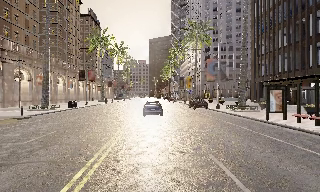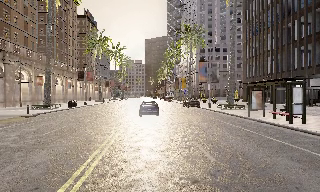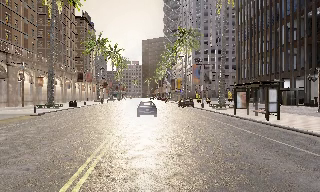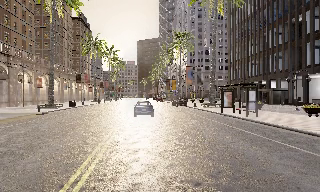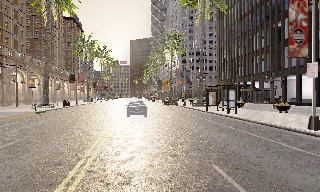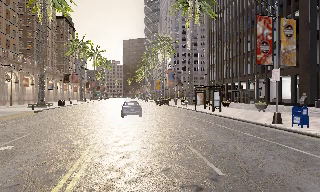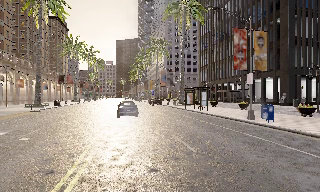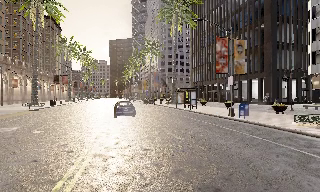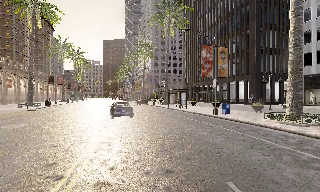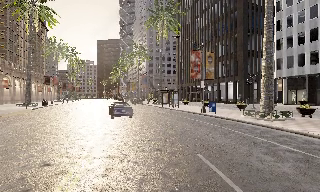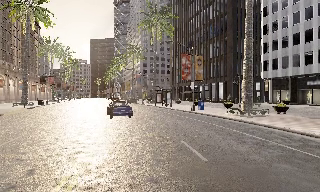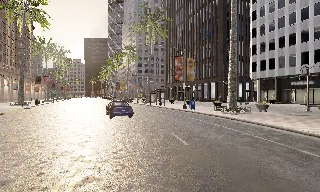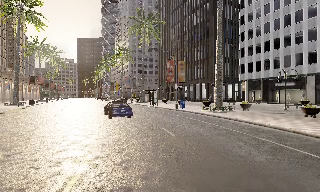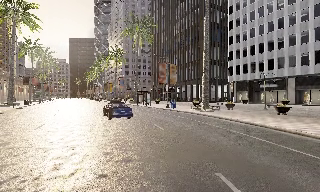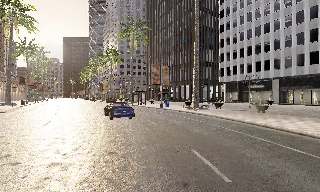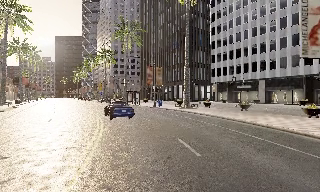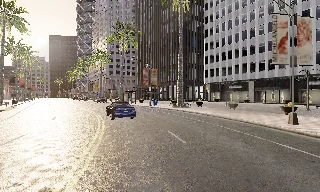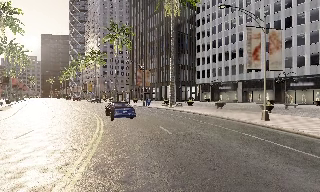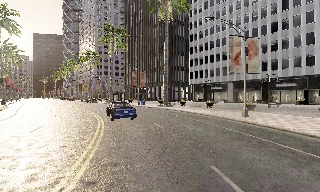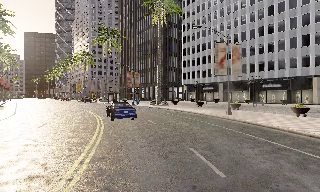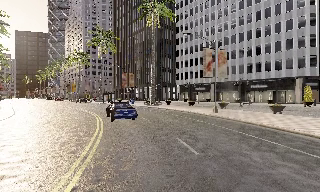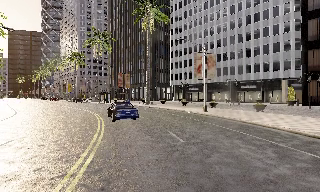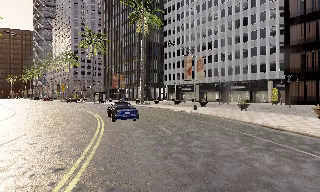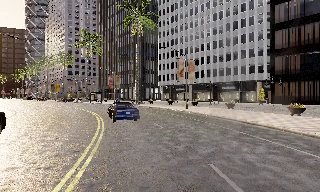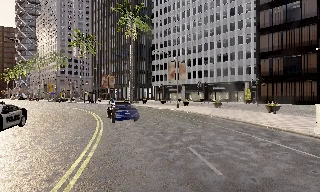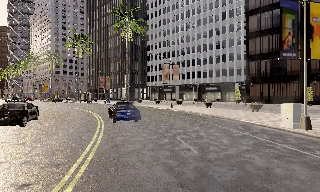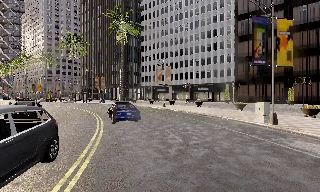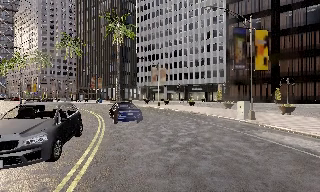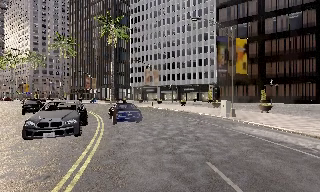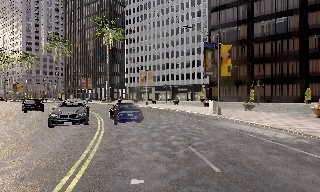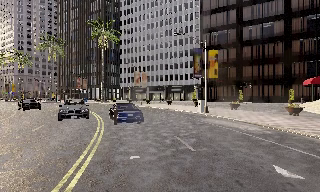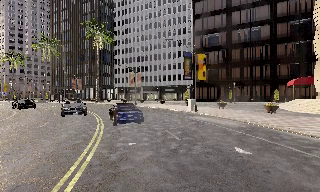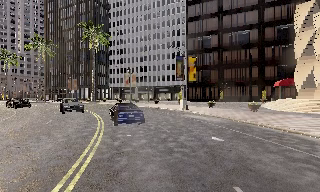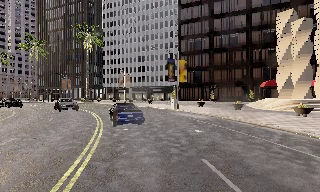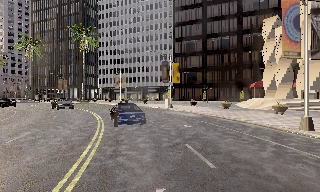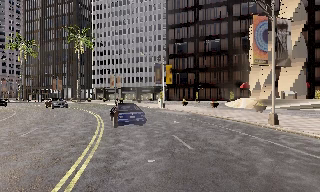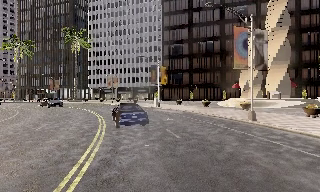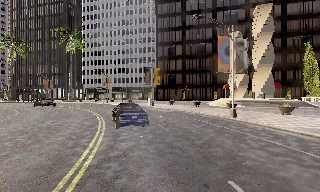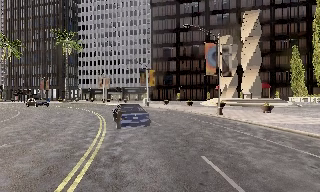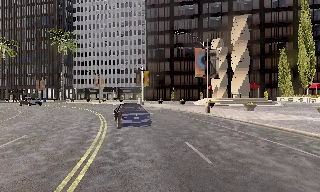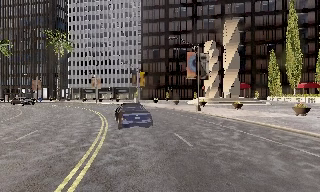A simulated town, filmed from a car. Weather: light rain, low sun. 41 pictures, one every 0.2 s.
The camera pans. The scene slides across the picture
to the left.
The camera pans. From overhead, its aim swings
clockwise.
0.0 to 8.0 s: The camera swings to its right by about 80 degrees, and the scene slides to the left. It travels backward, about 60 m.
The film runs backward here.
